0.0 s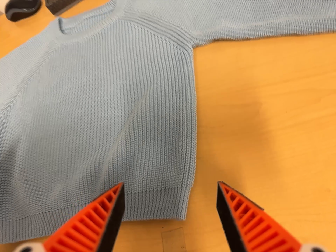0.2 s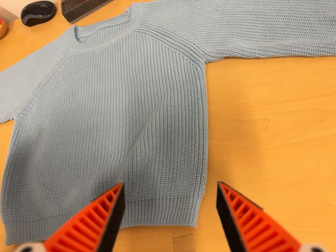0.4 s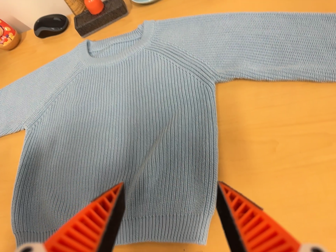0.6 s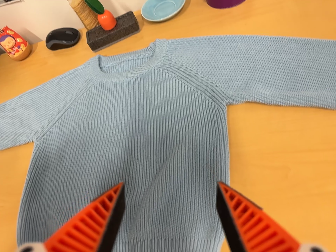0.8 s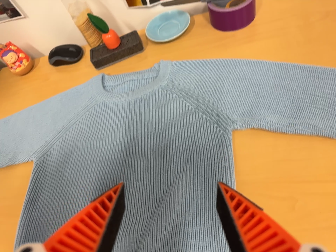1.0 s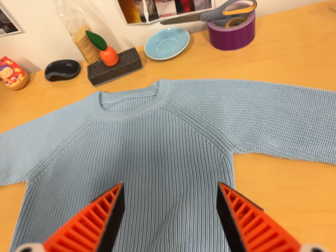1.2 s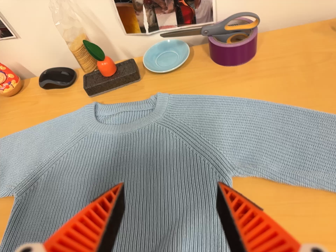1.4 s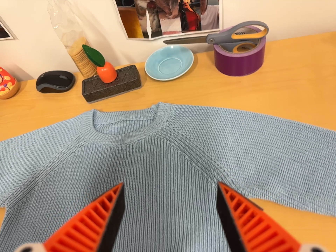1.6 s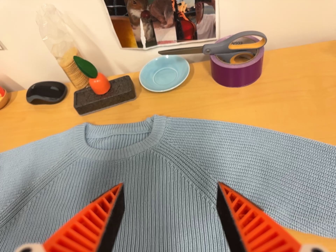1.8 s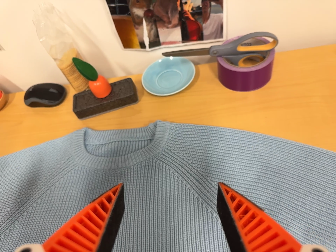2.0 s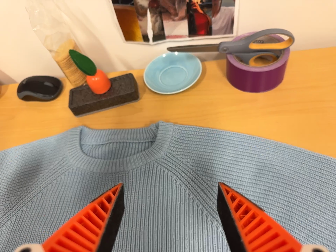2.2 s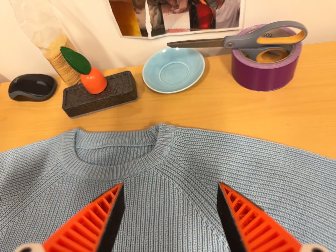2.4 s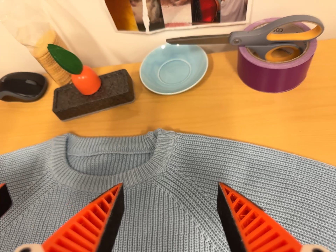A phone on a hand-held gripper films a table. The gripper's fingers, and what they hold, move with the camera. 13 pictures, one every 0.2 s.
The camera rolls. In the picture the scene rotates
clockwise.
0.0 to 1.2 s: The camera travels toward the top of its view and to its left, about 14 cm, so close, fixed things drift downward. Its aim tips toward the top of its view by about 10 degrees, and the scene shifts downward. It rolls about its line of sight by about 10 degrees, and the scene rotates clockwise.
1.2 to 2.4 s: The camera travels forward and toward the top of its view, about 20 cm, so what stands in front looms larger.
The film runs backward here.
